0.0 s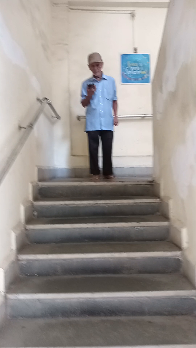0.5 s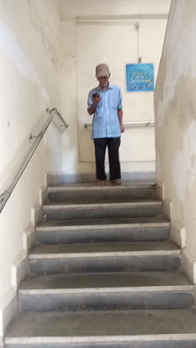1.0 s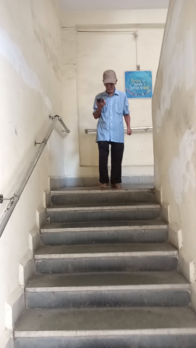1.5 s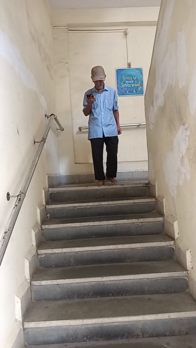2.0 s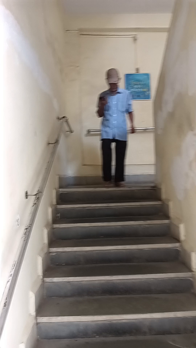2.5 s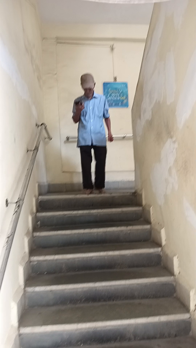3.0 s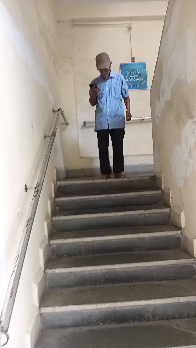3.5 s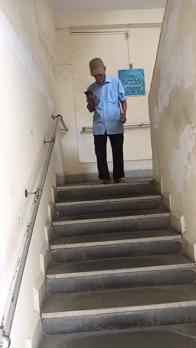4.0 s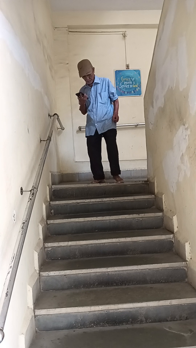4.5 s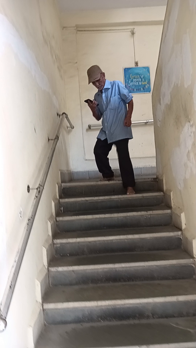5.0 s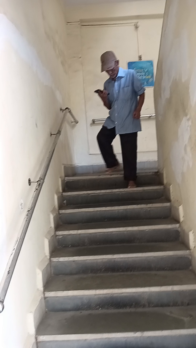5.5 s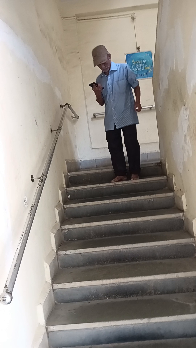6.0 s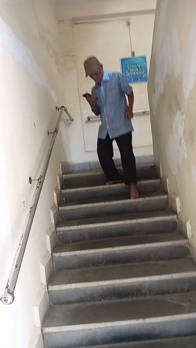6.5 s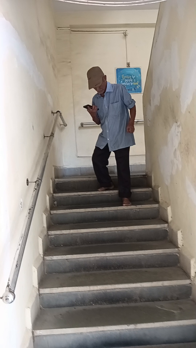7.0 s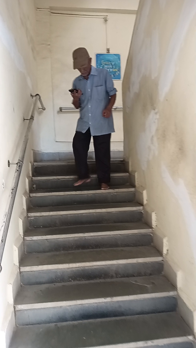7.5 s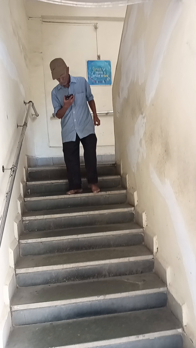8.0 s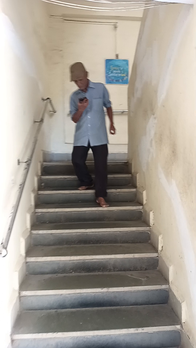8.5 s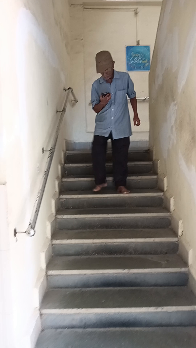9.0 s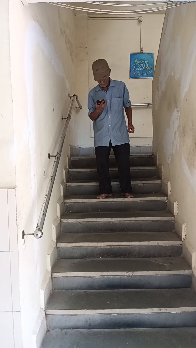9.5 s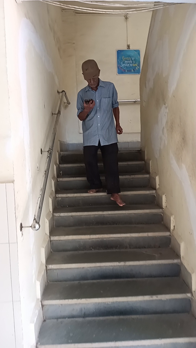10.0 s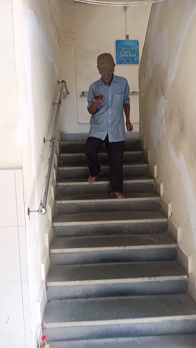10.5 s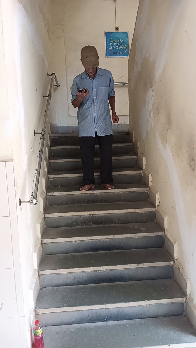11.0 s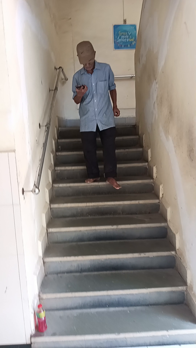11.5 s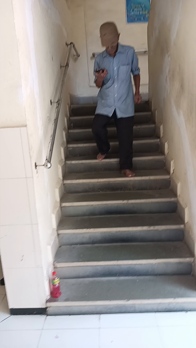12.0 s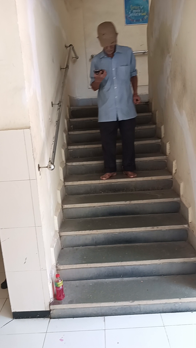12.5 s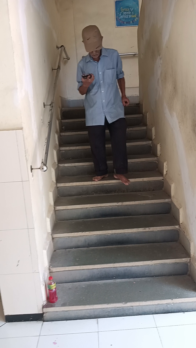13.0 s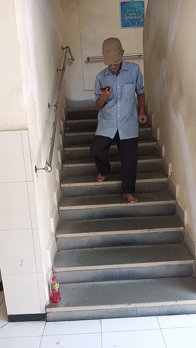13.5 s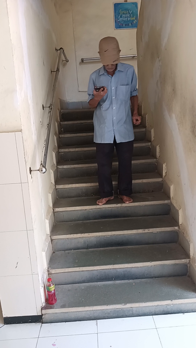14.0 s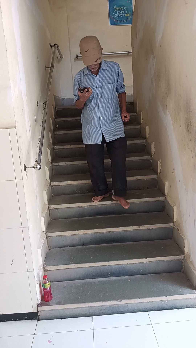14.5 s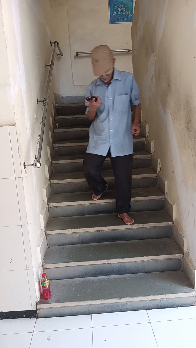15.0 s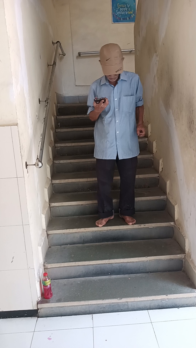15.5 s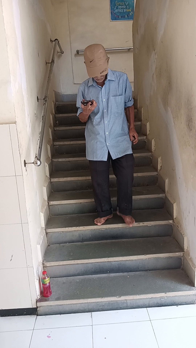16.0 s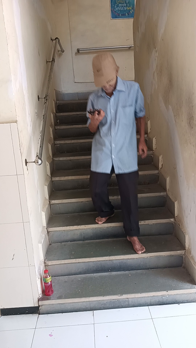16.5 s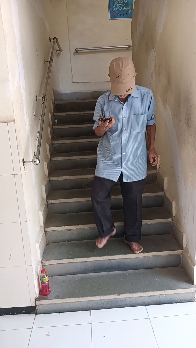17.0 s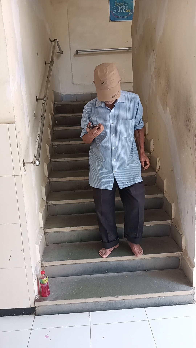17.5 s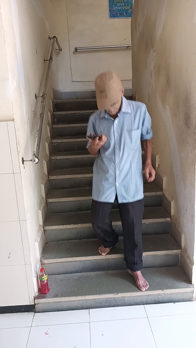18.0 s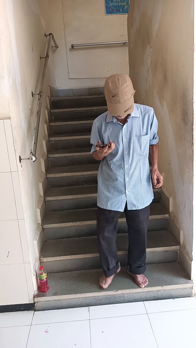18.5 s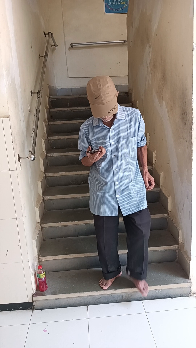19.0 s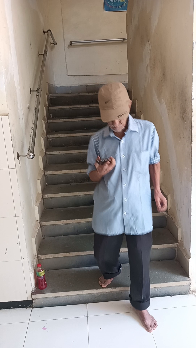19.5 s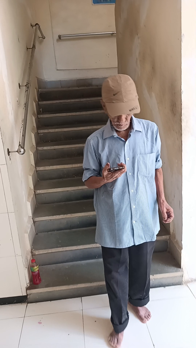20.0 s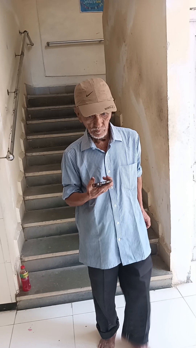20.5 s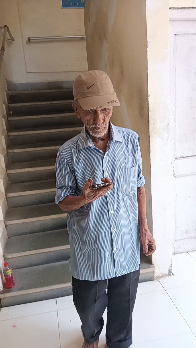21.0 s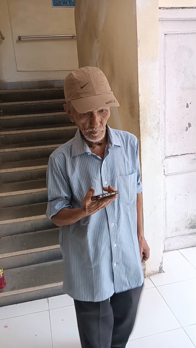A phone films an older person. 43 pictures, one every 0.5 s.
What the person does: Going down stairs.
